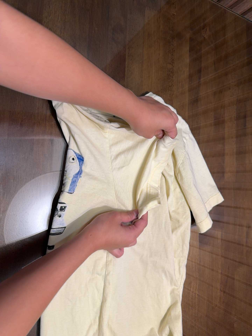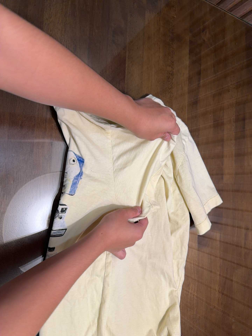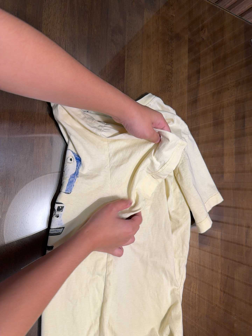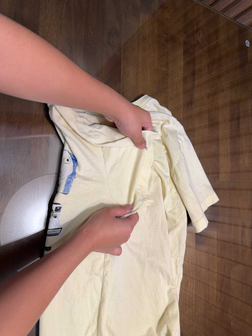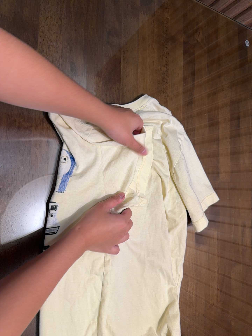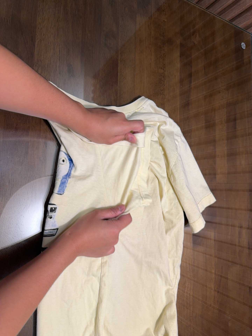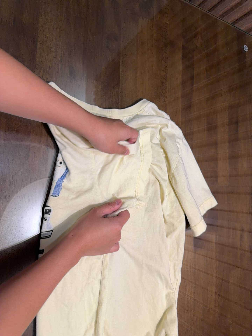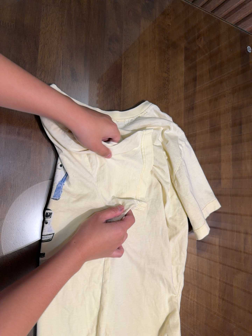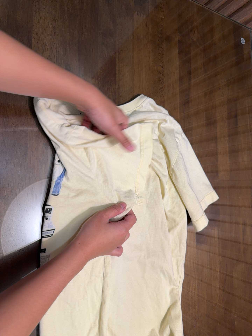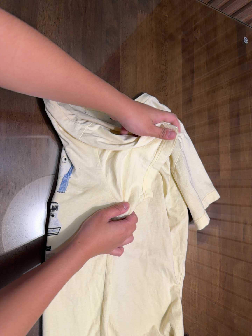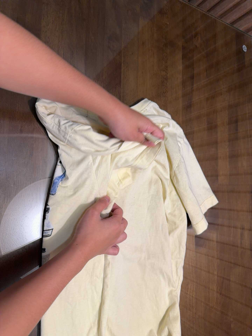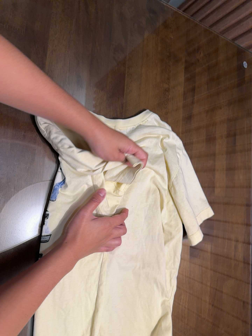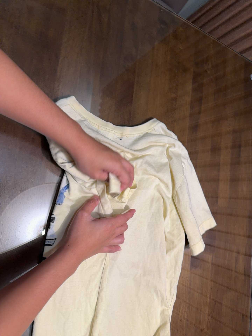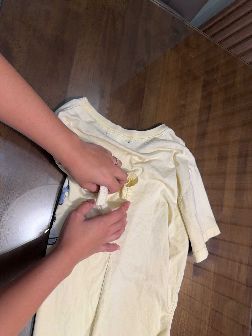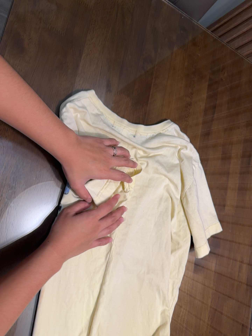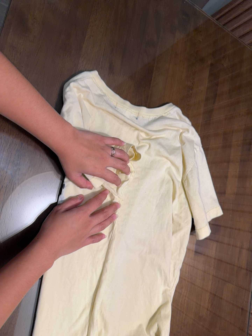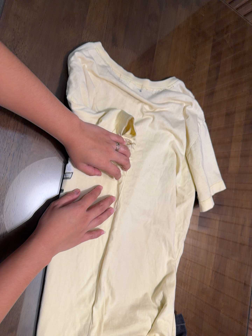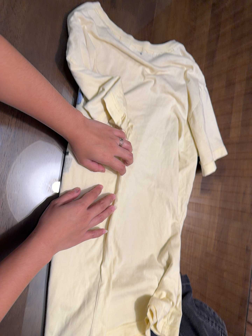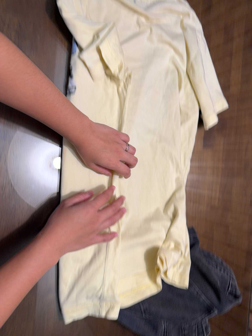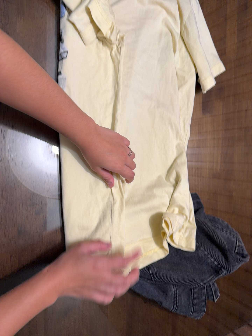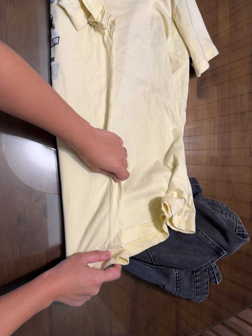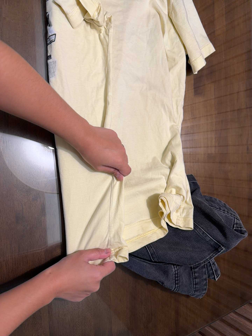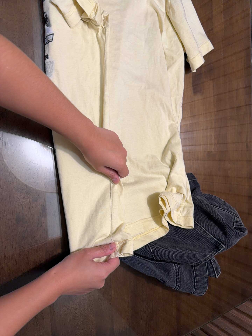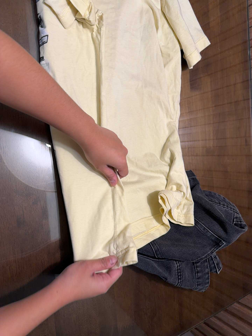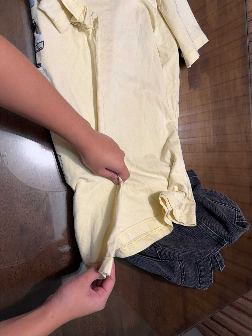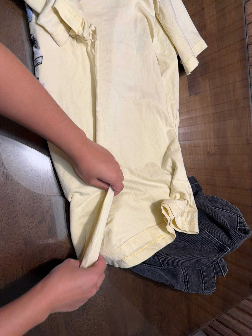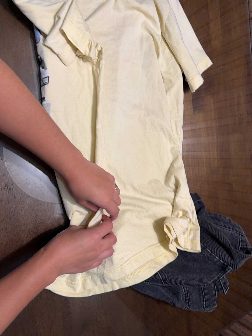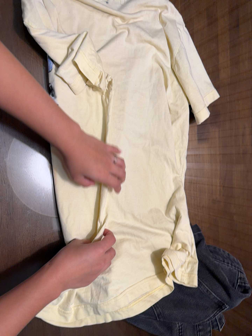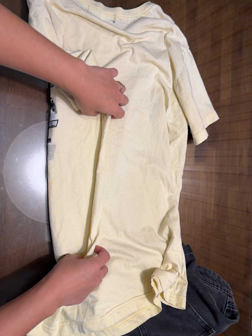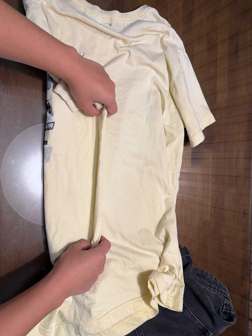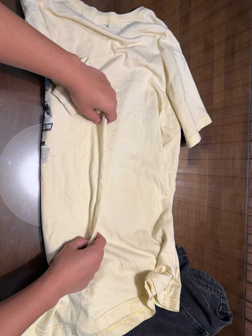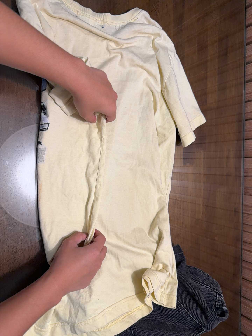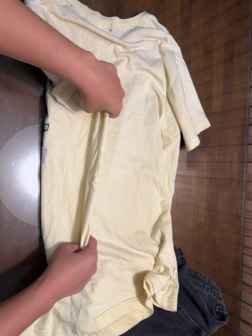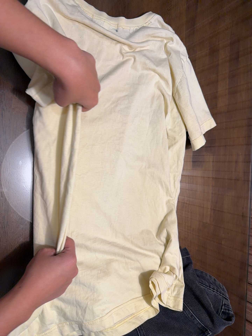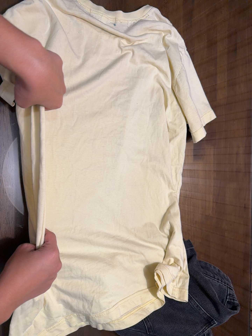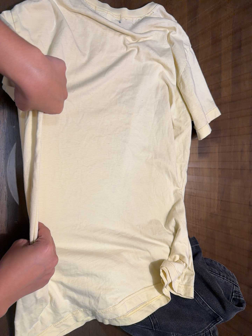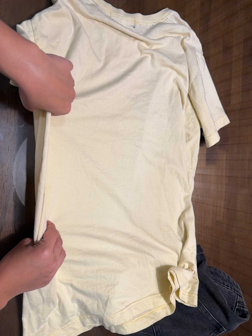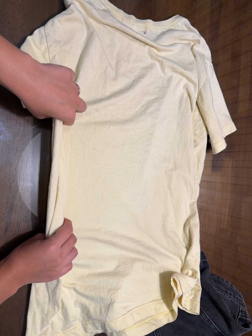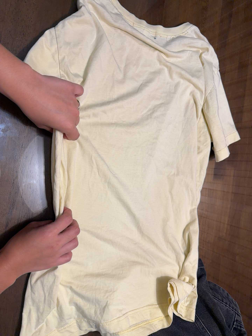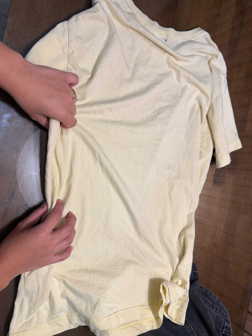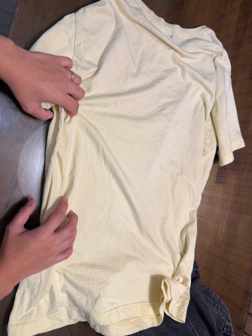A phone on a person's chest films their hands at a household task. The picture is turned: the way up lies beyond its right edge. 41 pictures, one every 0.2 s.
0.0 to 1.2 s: The camera keeps its place and its aim.
1.2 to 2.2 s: The camera shifts only a little, or ends up much as it began.
2.2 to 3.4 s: The camera travels toward the bottom of its view, about 14 cm, so close, fixed things drift upward.
3.4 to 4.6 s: The camera travels toward the bottom of its view, about 12 cm, so close, fixed things drift upward. Its aim tips toward the bottom of its view by about 10 degrees, and the scene shifts upward. It rolls about its line of sight by about 15 degrees, and the scene rotates counterclockwise.
4.6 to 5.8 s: The camera travels toward the top of its view, about 12 cm, so close, fixed things drift downward.
5.8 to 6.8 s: The camera shifts only a little, or ends up much as it began.
6.8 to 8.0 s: The camera rolls about its line of sight by about 10 degrees, and the scene rotates clockwise.
The film runs backward here.
